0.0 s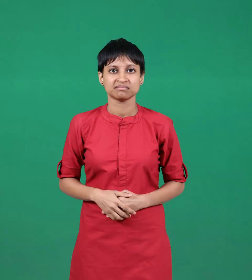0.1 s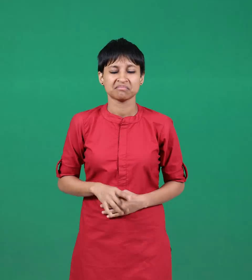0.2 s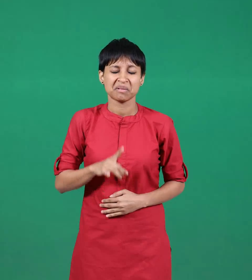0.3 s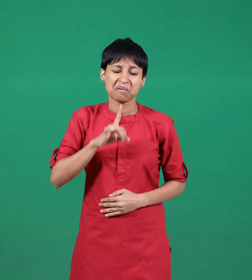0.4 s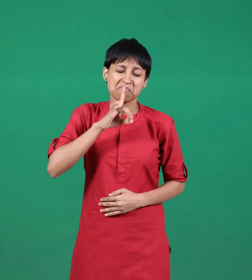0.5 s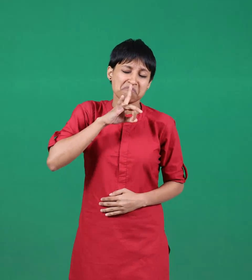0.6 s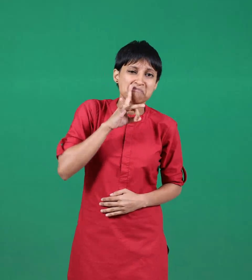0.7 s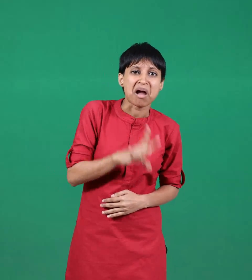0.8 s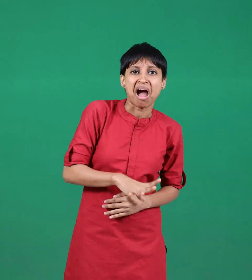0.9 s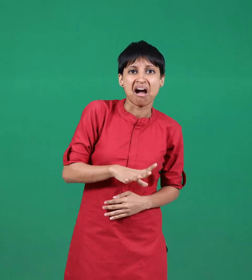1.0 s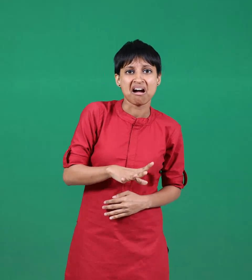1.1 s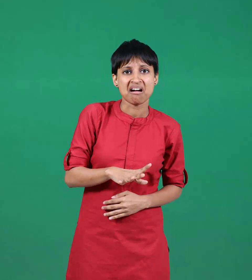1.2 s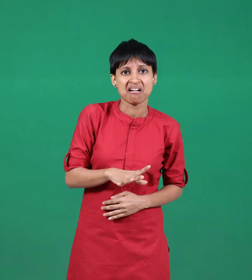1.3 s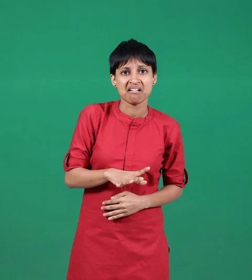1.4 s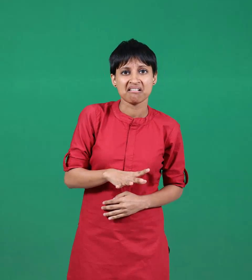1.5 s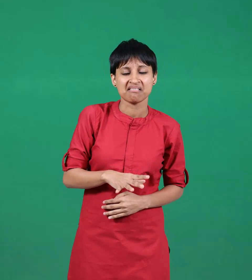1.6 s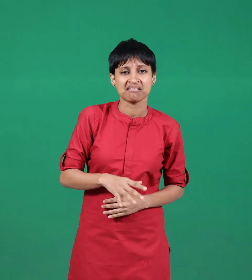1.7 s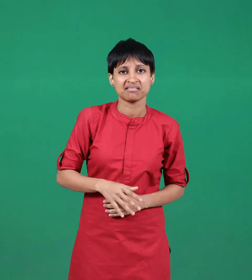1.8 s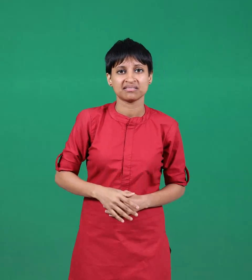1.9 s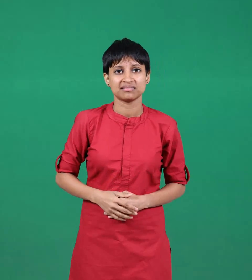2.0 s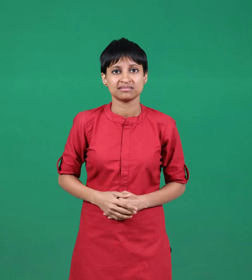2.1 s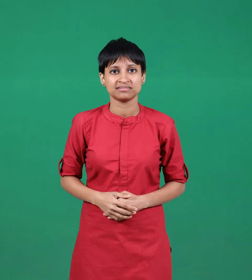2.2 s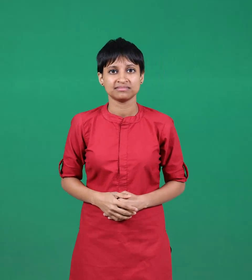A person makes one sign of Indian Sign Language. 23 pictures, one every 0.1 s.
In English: pain
